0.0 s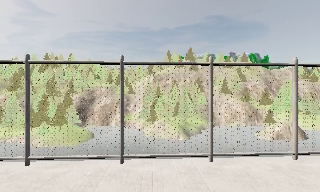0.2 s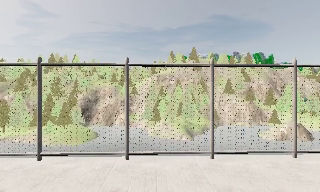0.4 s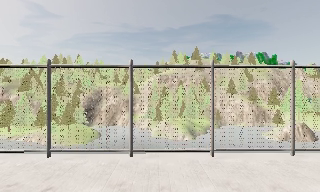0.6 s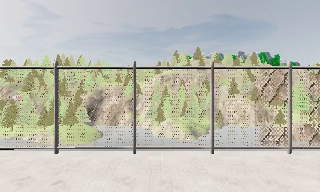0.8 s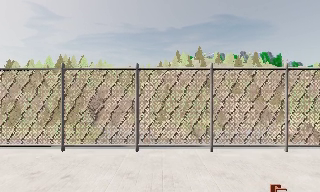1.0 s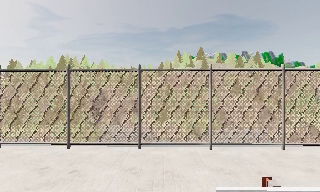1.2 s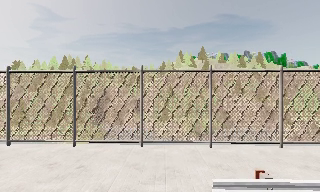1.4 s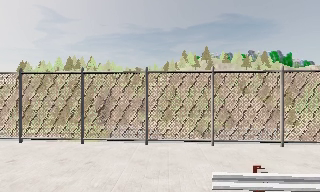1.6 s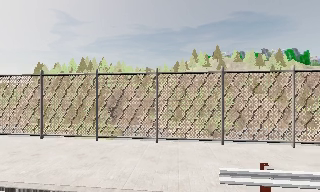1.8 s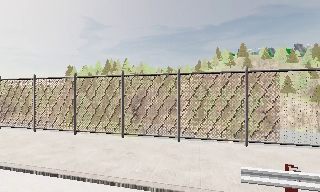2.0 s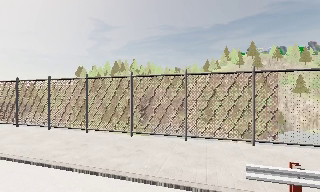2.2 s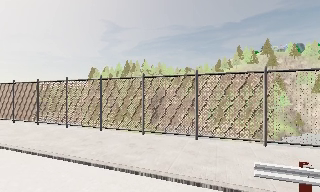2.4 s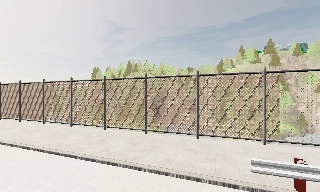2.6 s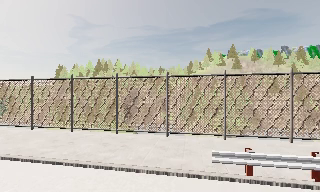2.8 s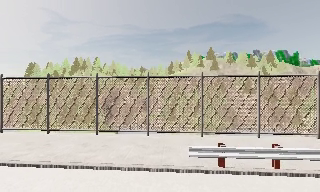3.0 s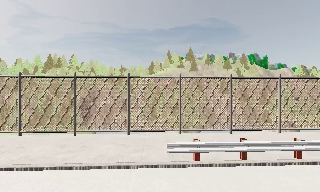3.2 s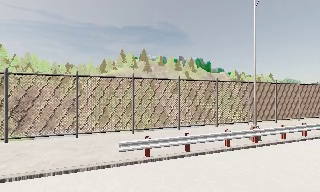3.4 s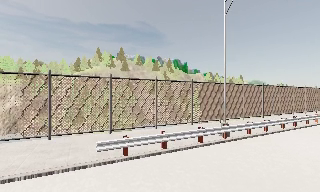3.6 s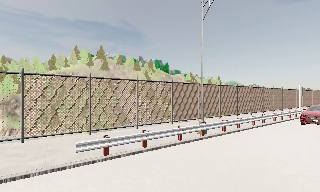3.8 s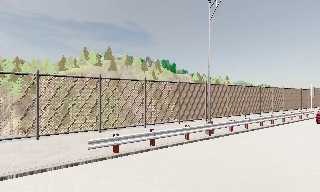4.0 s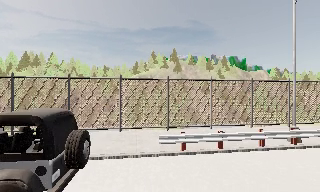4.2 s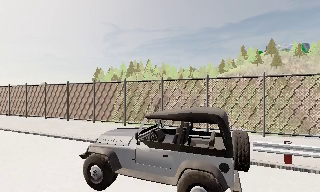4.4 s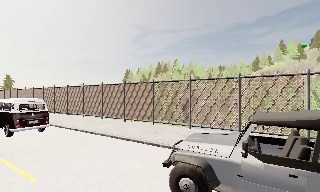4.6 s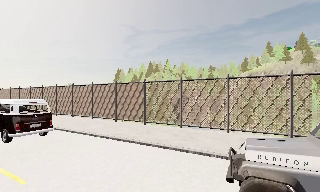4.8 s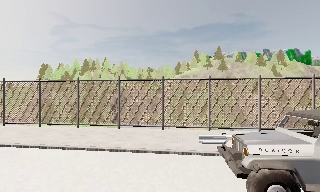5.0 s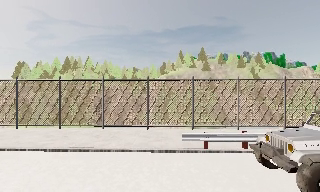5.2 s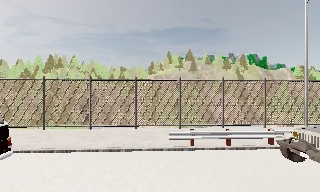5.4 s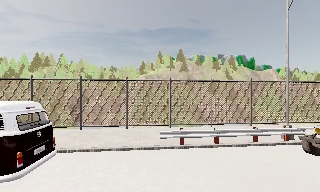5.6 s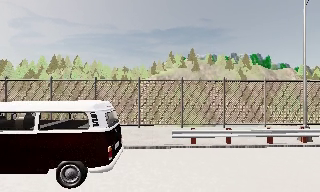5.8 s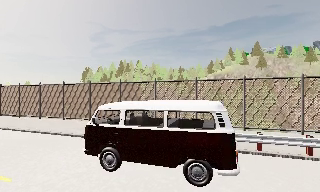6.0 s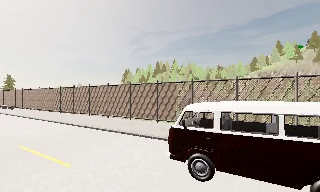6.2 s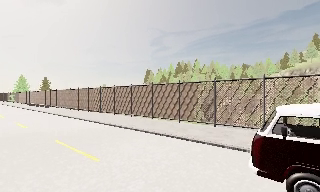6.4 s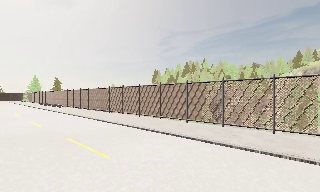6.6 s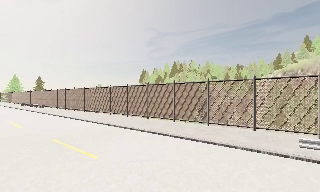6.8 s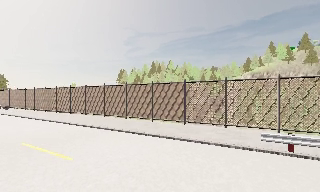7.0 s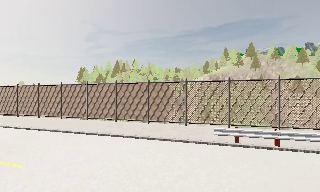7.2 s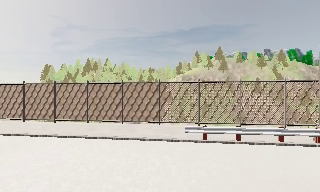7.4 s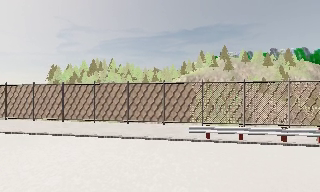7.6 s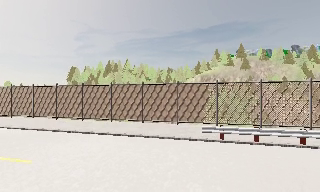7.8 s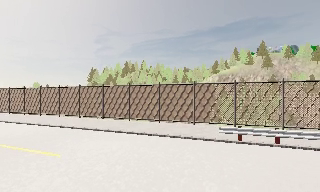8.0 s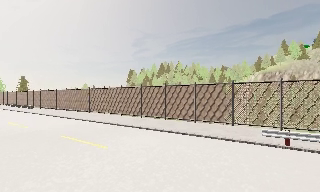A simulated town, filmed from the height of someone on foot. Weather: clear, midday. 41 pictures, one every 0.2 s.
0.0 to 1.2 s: The camera travels backward, about 1.5 m, so what stands in front gets smaller.
1.2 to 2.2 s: The scene slides to the right, as the camera pans about 20 degrees to its left. It travels backward, about 1 m, so what stands in front gets smaller.
2.2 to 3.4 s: The camera pans to its right, which is clockwise from overhead, by about 45 degrees. It travels backward, about 1.5 m.
3.4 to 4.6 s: The camera swings to its left by about 55 degrees, and the scene slides to the right. It travels backward, about 0.5 m.
4.6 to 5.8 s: The camera pans to its right, which is clockwise from overhead, by about 10 degrees. It travels backward, about 1 m, so what stands in front gets smaller.
5.8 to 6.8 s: The camera pans to its left, which is counterclockwise from overhead, by about 10 degrees. It travels backward, about 0.5 m, so what stands in front gets smaller.
6.8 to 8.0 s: The camera travels backward, about 1.5 m, so what stands in front gets smaller.
The film runs backward here.
